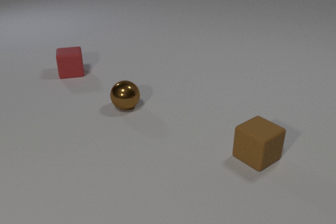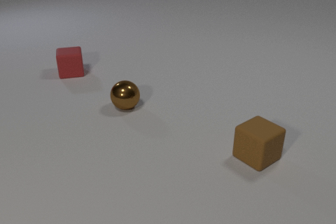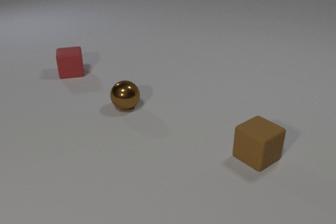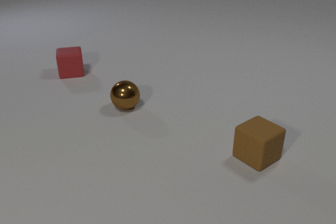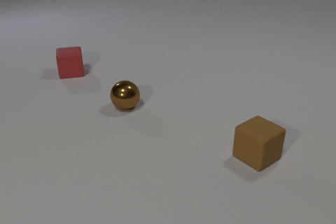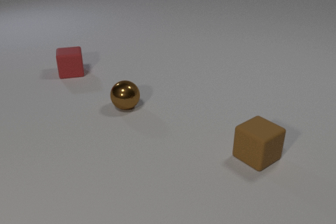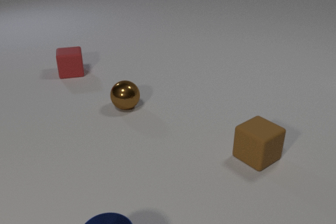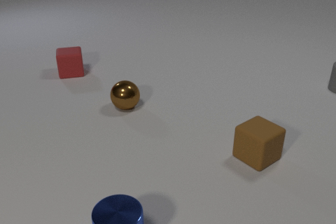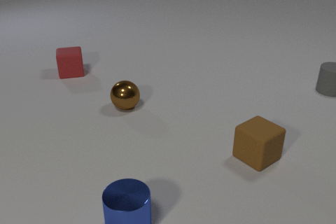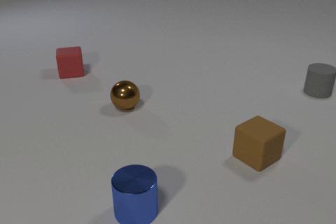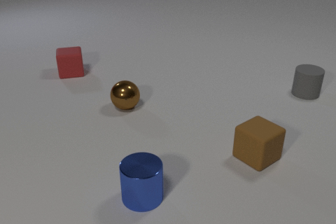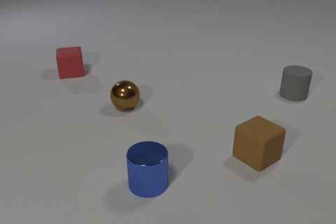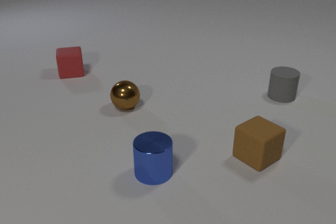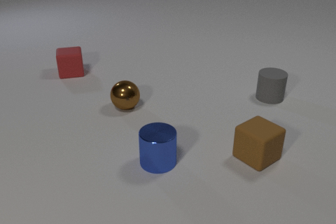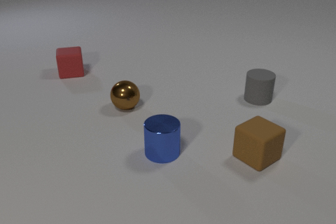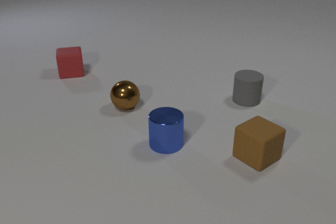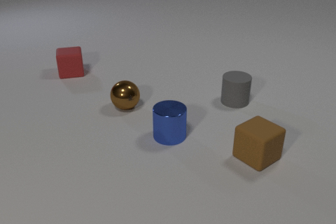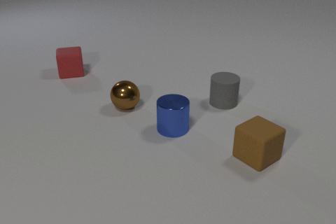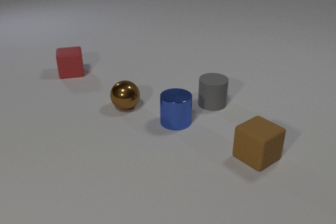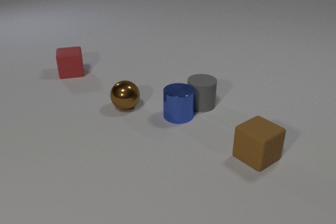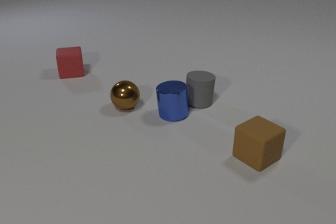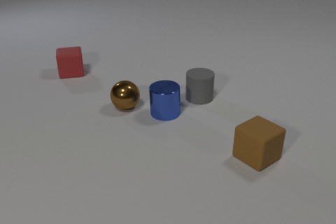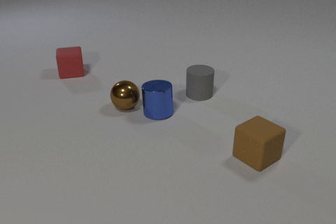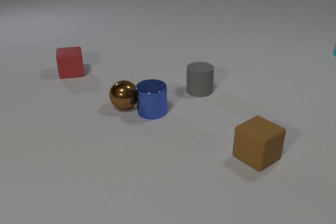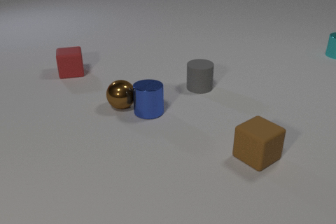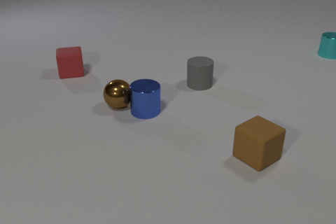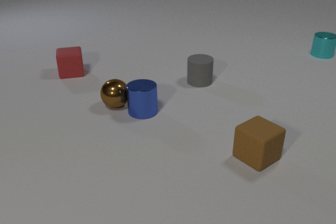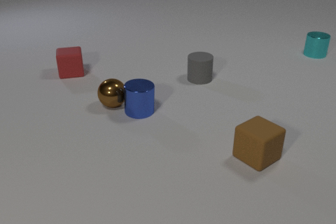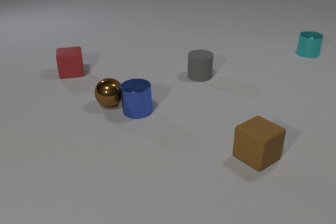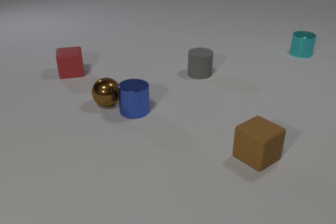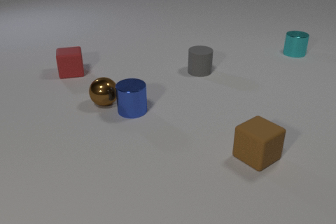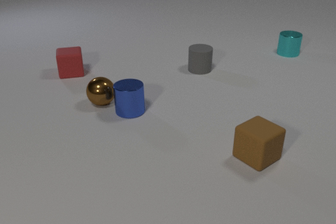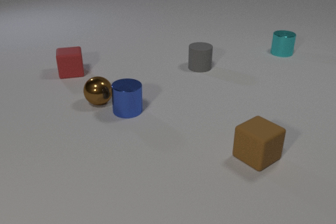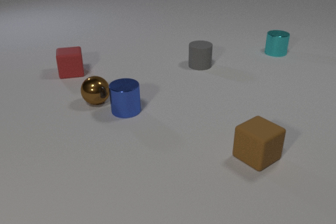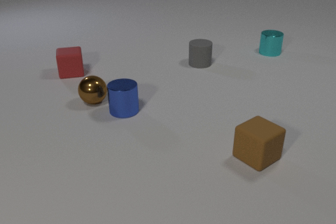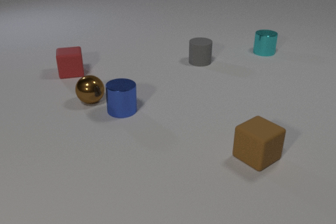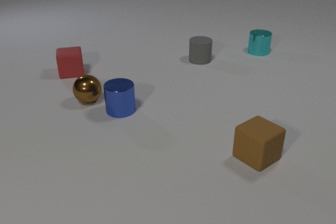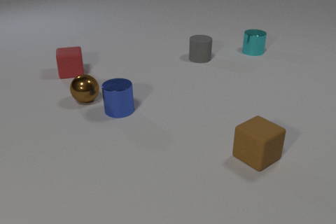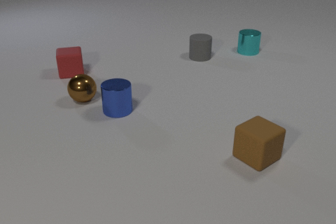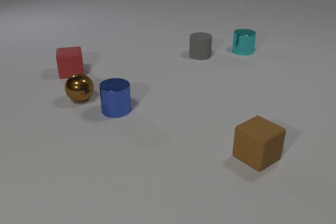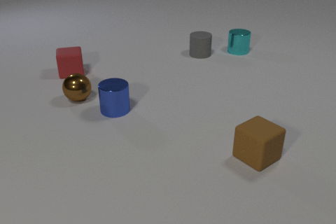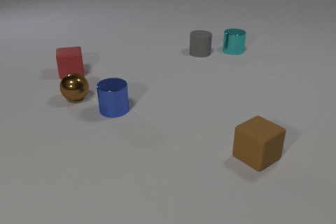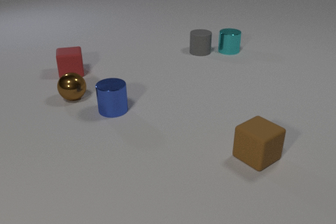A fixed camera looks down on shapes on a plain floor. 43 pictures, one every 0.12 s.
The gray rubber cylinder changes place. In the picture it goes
to the left.
The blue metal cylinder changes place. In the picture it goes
away from the camera.
0.00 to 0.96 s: The blue metal cylinder comes in at the bottom edge, slides away from the camera. The gray rubber cylinder comes in at the right edge, slides to the left and toward the camera.
0.96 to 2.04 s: The blue metal cylinder slides away from the camera. The gray rubber cylinder slides to the left and toward the camera.
2.04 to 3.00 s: The blue metal cylinder slides away from the camera and to the left. The gray rubber cylinder slides away from the camera and to the left. The brown metal sphere rolls to the left. The cyan metal cylinder comes in at the right edge, slides to the left. The blue metal cylinder and the gray rubber cylinder collide. The blue metal cylinder and the brown metal sphere collide.
3.00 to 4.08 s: The blue metal cylinder slides to the left. The gray rubber cylinder slides away from the camera. The brown metal sphere rolls to the left and away from the camera. The cyan metal cylinder slides to the left.
4.08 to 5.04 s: The blue metal cylinder slides to the left. The gray rubber cylinder slides away from the camera. The brown metal sphere rolls to the left and away from the camera. The cyan metal cylinder slides to the left.
How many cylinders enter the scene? 3.
What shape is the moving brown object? sphere.
What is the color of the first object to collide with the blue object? gray.
